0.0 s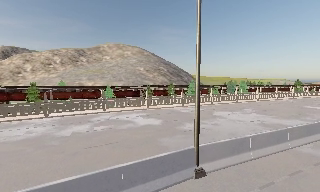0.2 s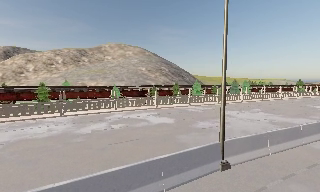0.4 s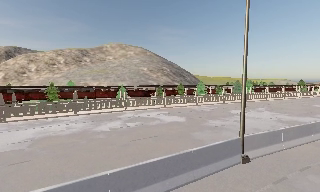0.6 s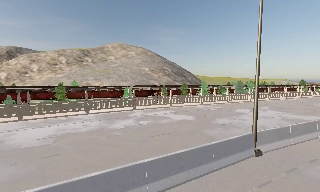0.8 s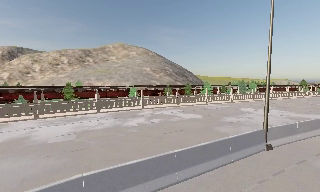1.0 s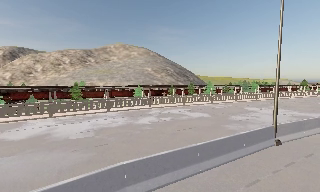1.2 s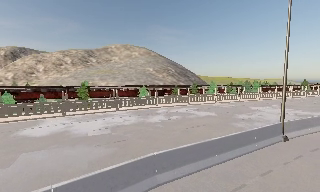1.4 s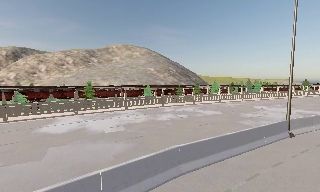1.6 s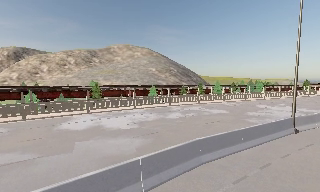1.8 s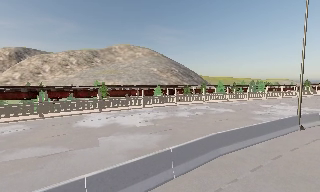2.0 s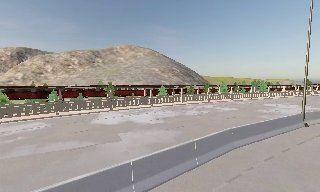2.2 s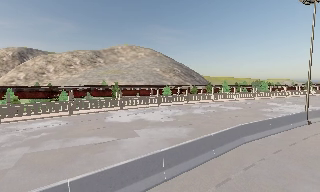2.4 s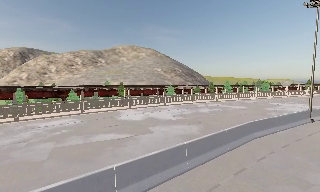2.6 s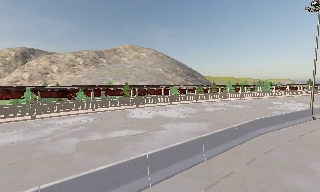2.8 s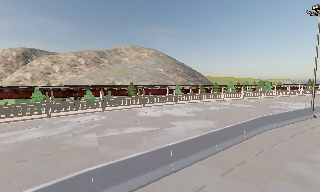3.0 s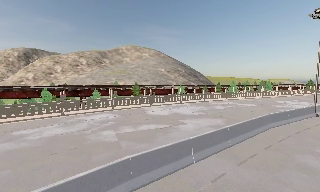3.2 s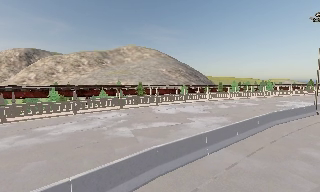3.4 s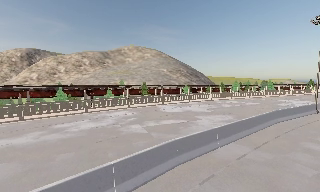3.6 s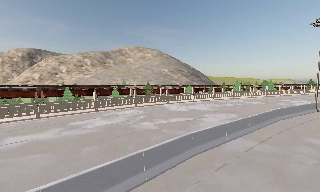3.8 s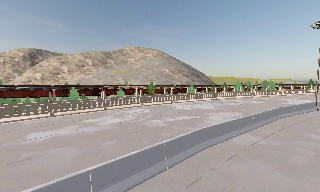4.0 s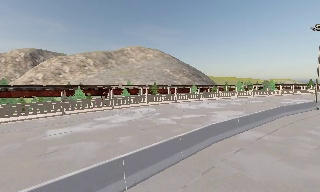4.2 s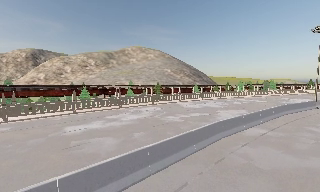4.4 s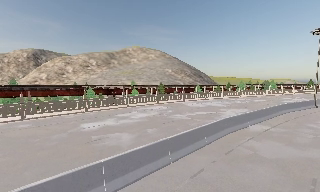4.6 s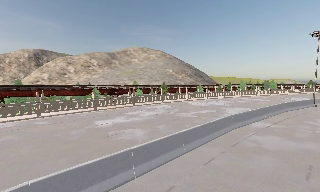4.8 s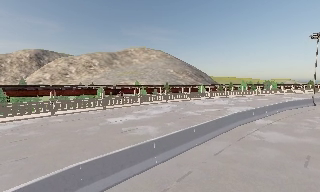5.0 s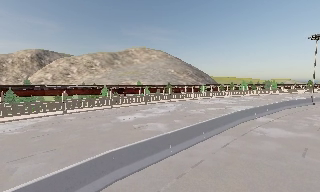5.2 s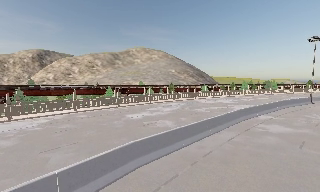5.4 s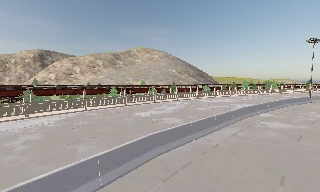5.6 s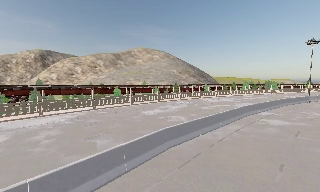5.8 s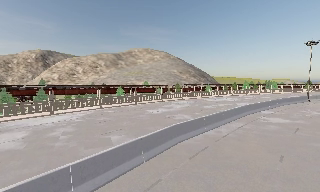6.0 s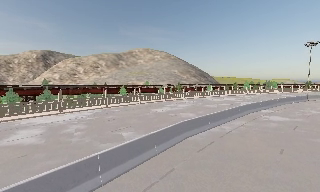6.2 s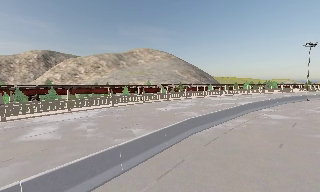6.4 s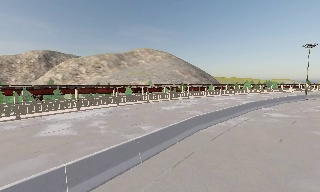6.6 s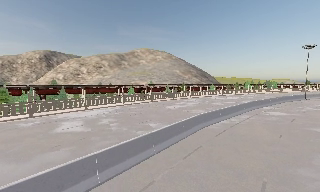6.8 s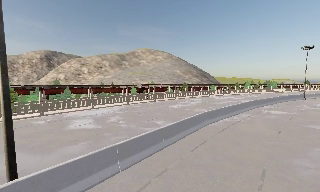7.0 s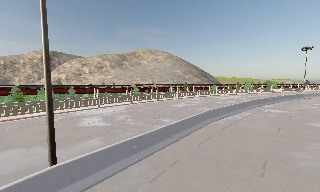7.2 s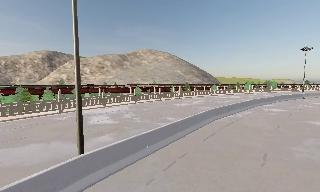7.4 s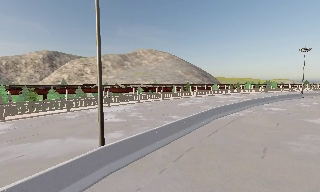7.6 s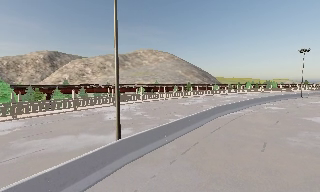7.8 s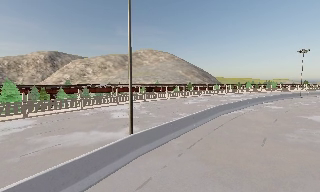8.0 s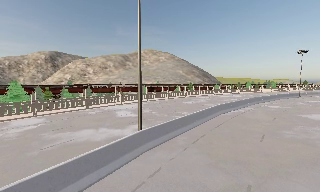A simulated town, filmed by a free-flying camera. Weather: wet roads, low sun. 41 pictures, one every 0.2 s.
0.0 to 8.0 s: The camera travels backward and to its left, about 50 m, so what stands in front gets smaller.
The film runs backward here.
